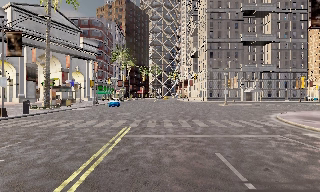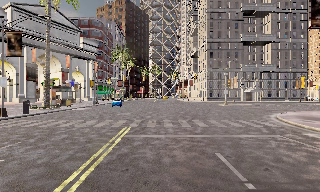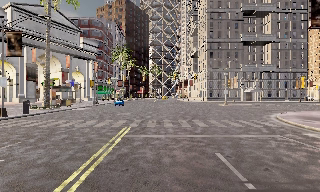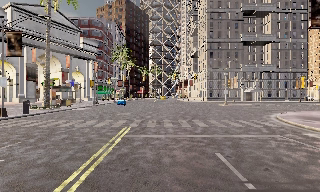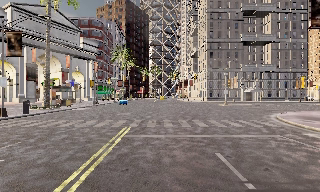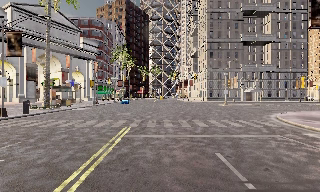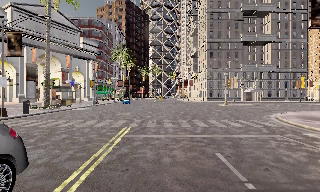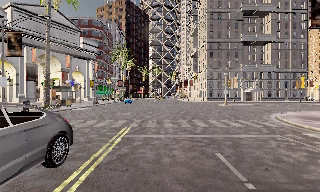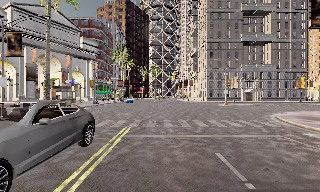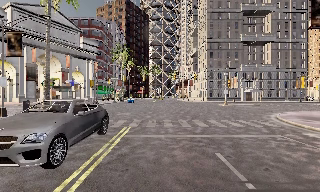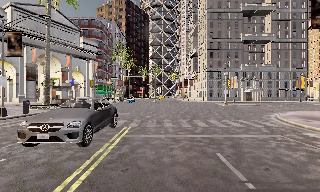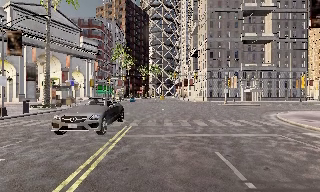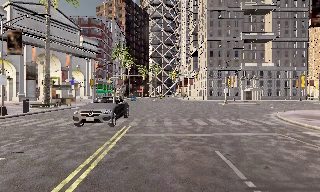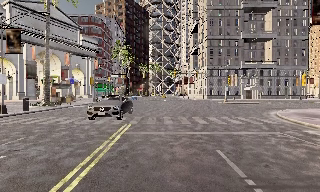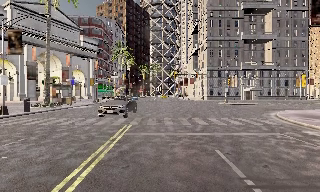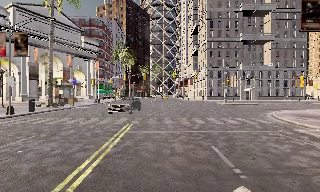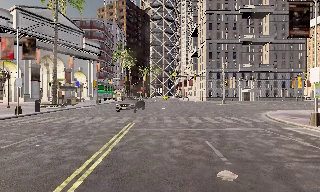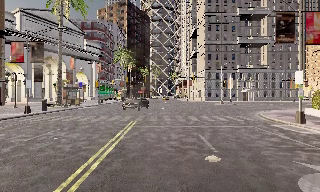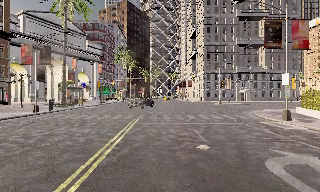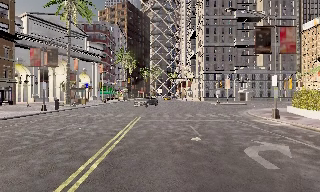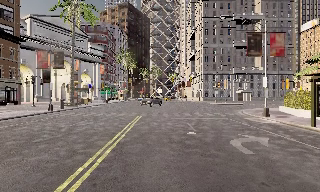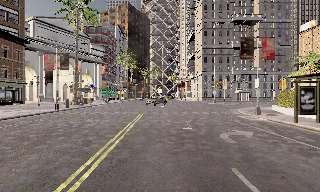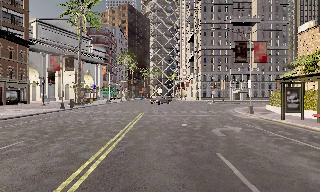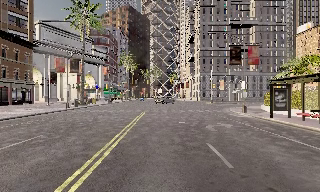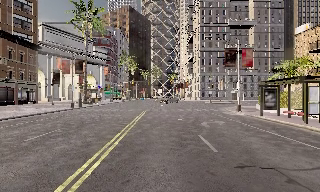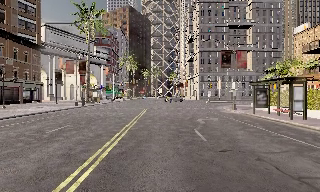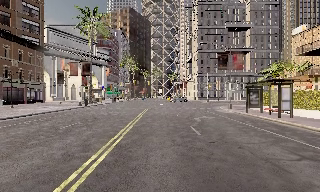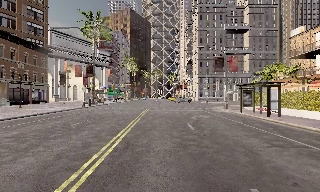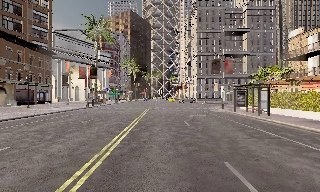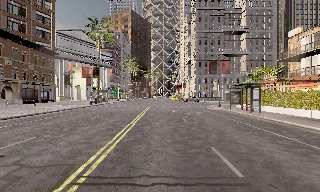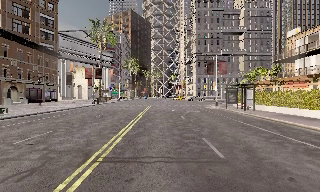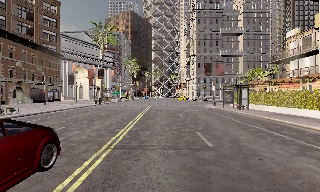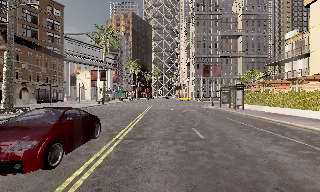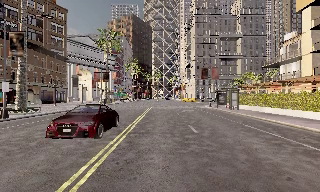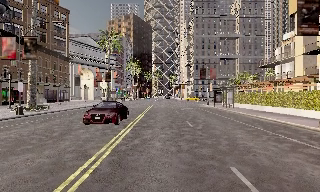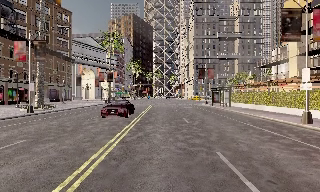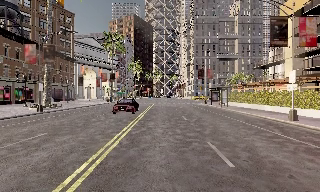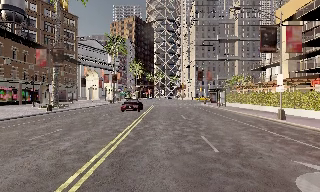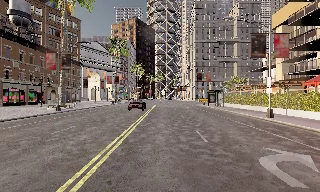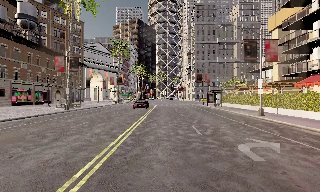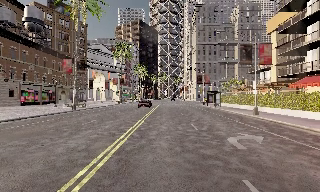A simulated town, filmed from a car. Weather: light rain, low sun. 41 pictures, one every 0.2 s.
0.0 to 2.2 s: The camera keeps its place and its aim.
2.2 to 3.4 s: The camera travels backward, about 2 m, so what stands in front gets smaller. It gains speed.
3.4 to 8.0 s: The camera travels backward, about 25 m, so what stands in front gets smaller.
The film runs backward here.
